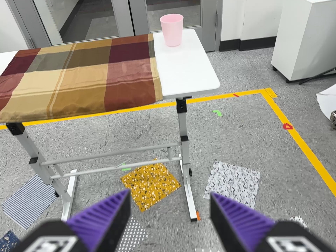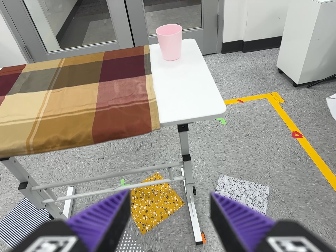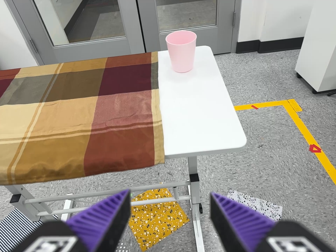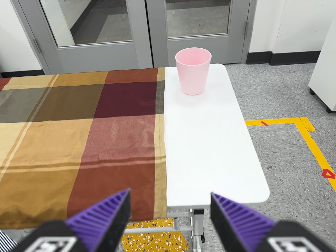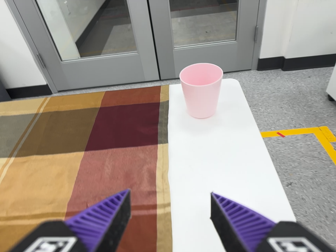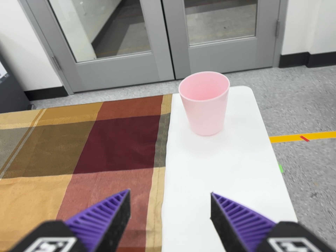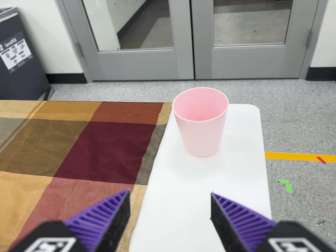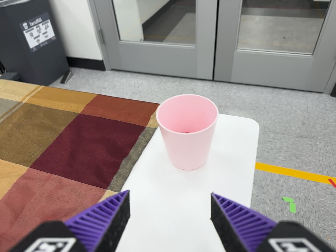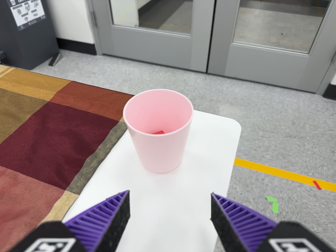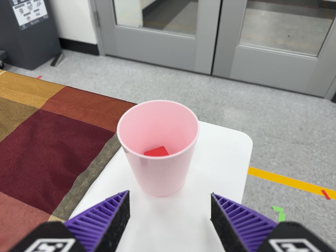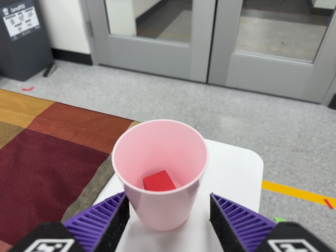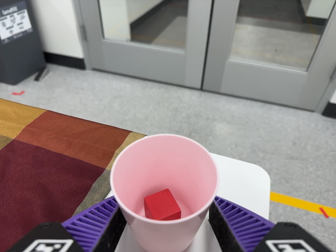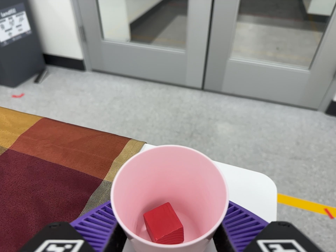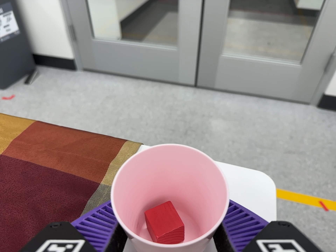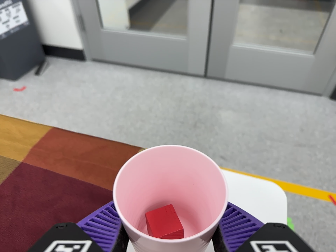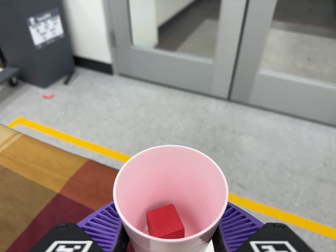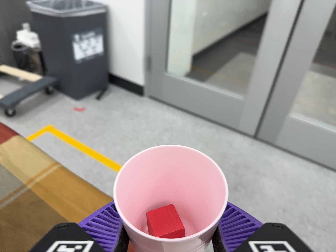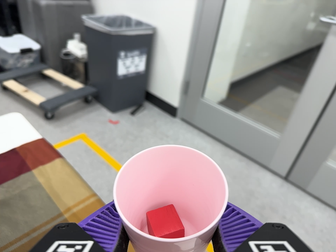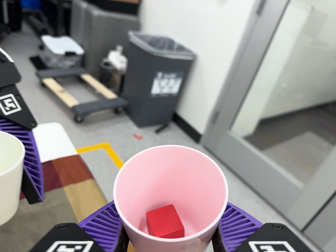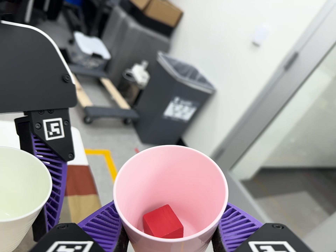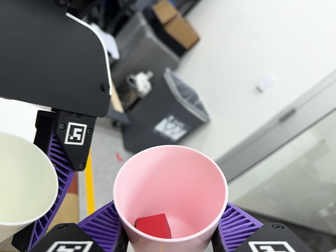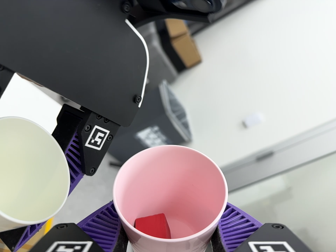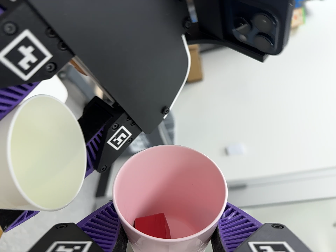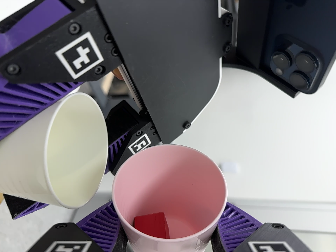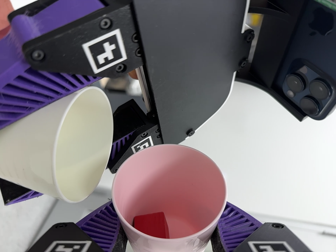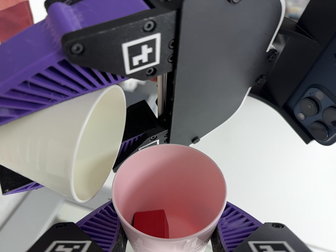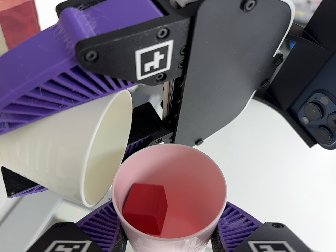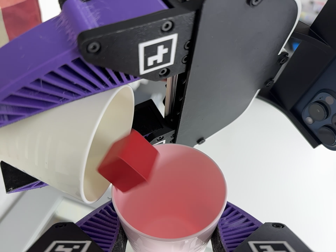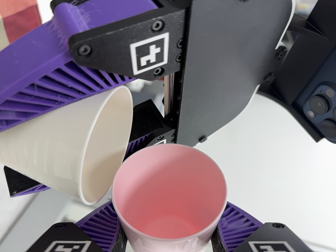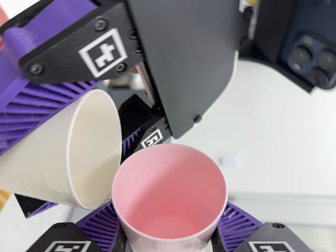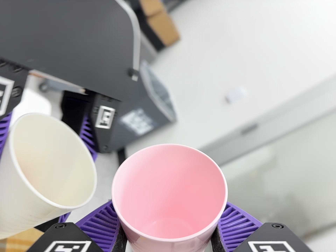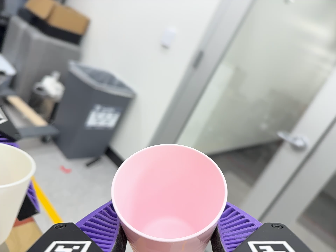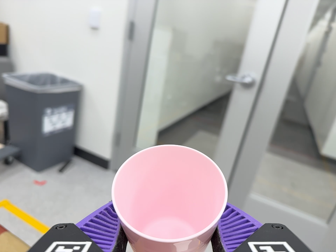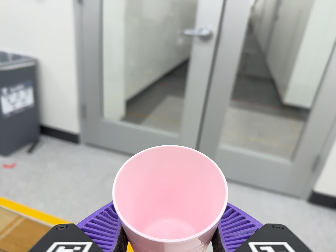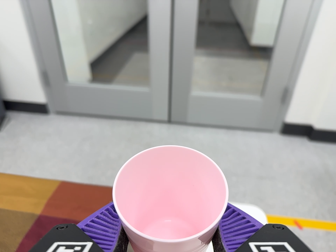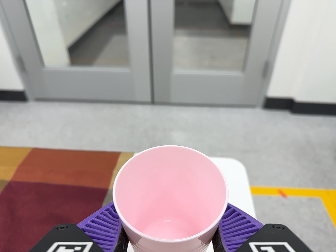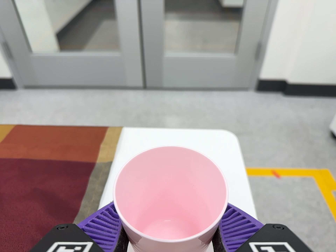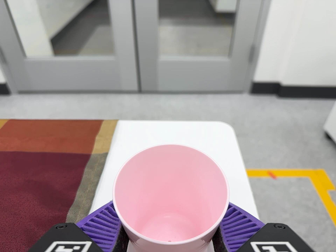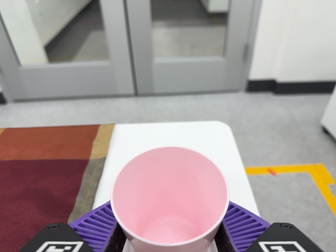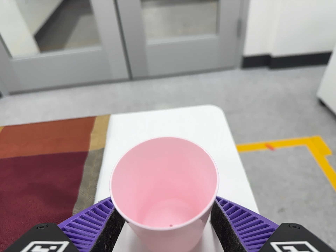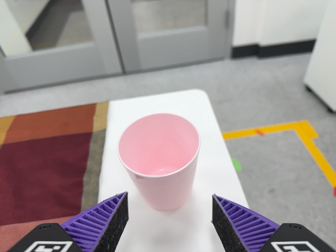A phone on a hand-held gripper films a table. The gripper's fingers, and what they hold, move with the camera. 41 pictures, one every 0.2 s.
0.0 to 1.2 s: The camera pans to its left by about 15 degrees. It travels forward and toward the top of its view, about 60 cm, so what stands in front looms larger. It rolls about its line of sight by about 10 degrees, and the scene rotates clockwise.
1.2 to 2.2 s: The camera travels forward and toward the top of its view, about 18 cm, so what stands in front looms larger. It rolls about its line of sight by about 10 degrees, and the scene rotates clockwise.
2.2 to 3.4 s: The scene slides to the right, as the camera pans about 15 degrees to its left. It travels toward the top of its view and to its left, about 22 cm, so close, fixed things drift downward. It rolls about its line of sight by about 20 degrees, and the scene rotates clockwise.
3.4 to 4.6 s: The camera travels to its left and toward the top of its view, about 24 cm, so close, fixed things drift to the right. Its aim tips toward the top of its view by about 15 degrees, and the scene shifts downward. It rolls about its line of sight by about 85 degrees, and the scene rotates clockwise.
4.6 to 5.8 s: The camera shifts only a little, or ends up much as it began.
5.8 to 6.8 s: The scene slides to the left, as the camera pans about 20 degrees to its right. It travels to its right and toward the bottom of its view, about 32 cm, so close, fixed things drift to the left. Its aim tips toward the bottom of its view by about 35 degrees, and the scene shifts upward. It rolls about its line of sight by about 105 degrees, and the scene rotates counterclockwise.
6.8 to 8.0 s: The camera travels toward the bottom of its view, about 12 cm, so close, fixed things drift upward. Its aim tips toward the bottom of its view by about 10 degrees, and the scene shifts upward. It rolls about its line of sight by about 15 degrees, and the scene rotates counterclockwise.
The film runs forward here.
